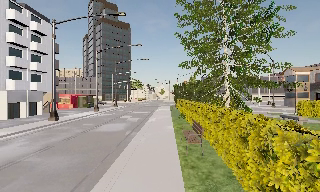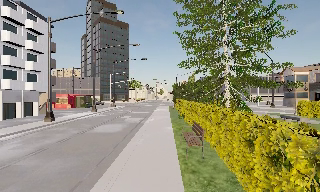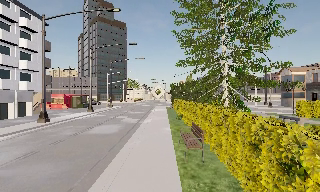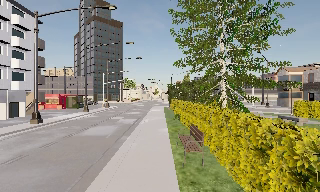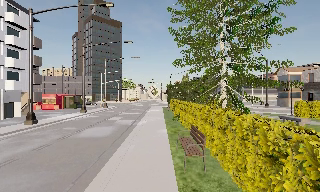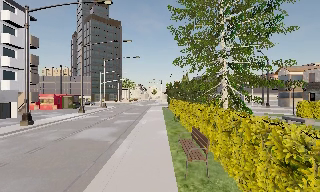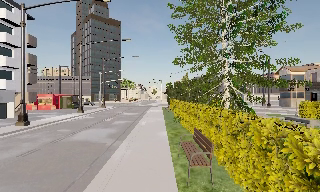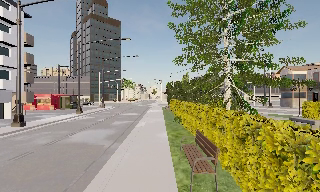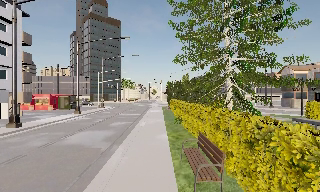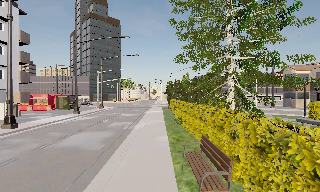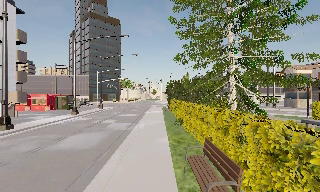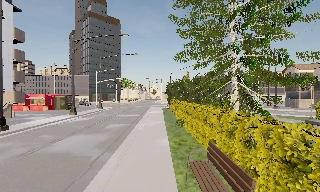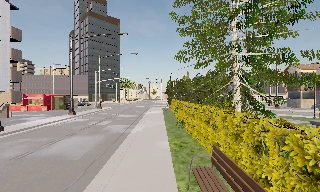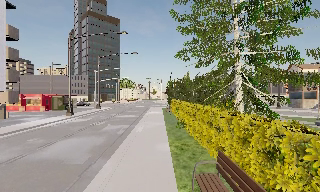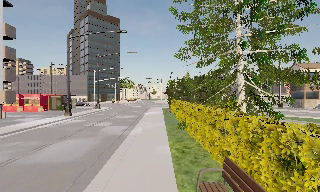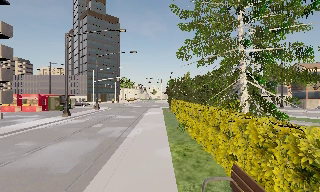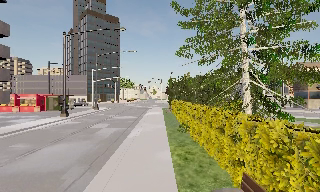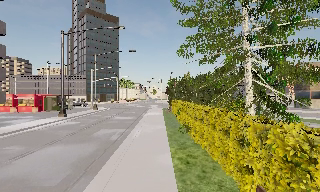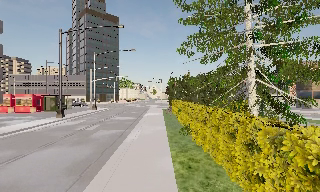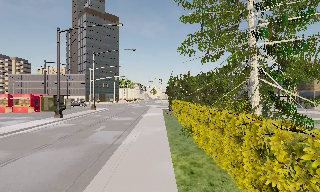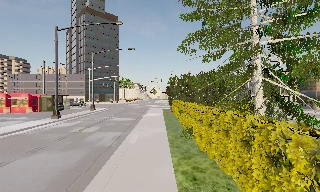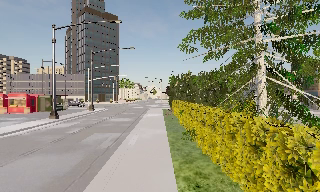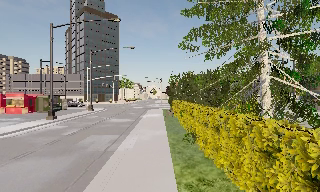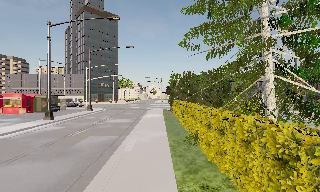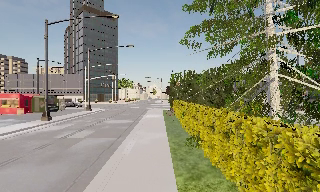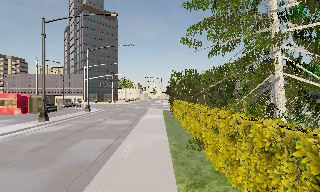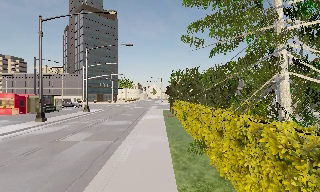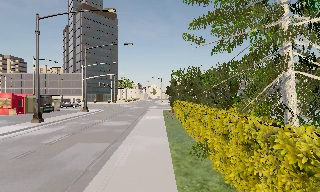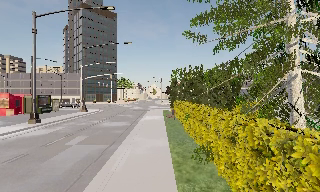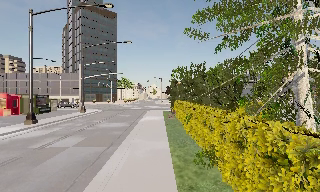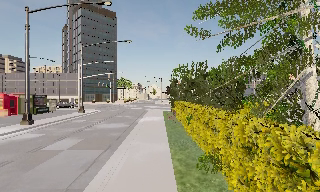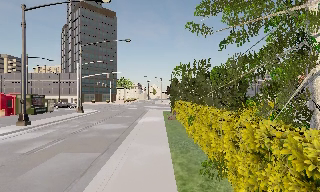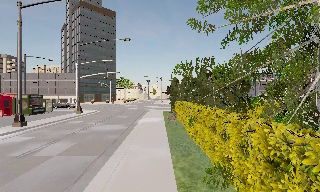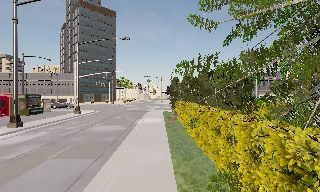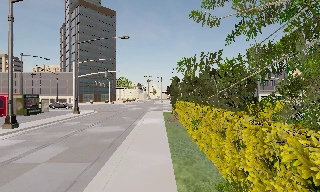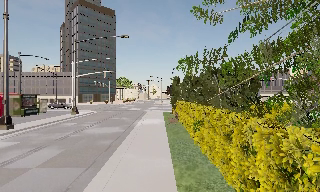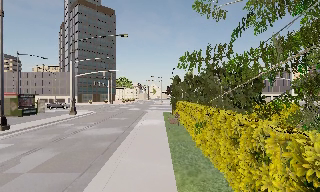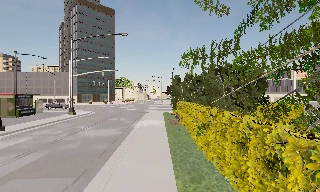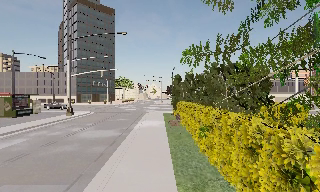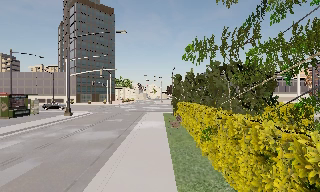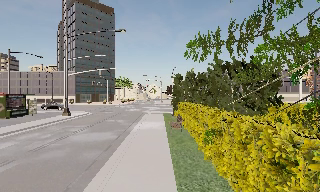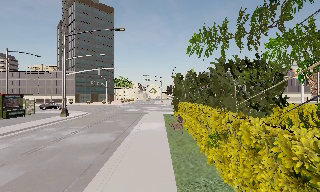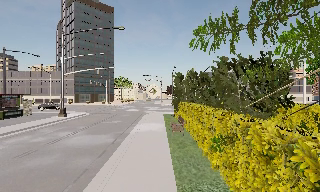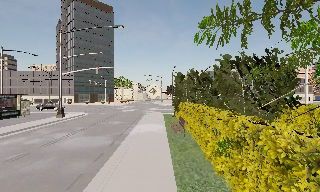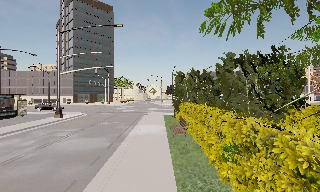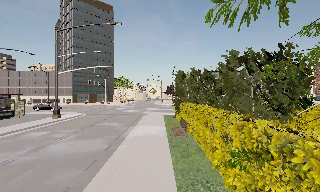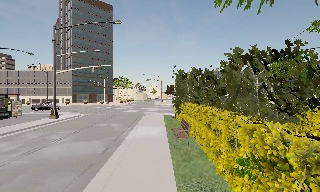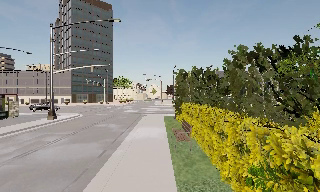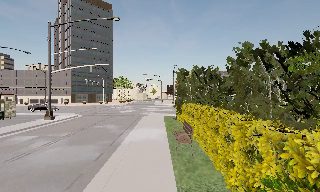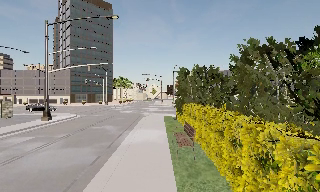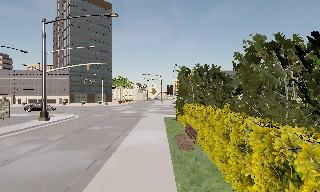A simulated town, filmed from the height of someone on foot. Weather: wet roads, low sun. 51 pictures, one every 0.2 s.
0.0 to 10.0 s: The camera travels forward, about 20 m, so what stands in front looms larger.
The film runs forward here.
